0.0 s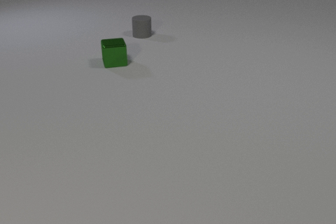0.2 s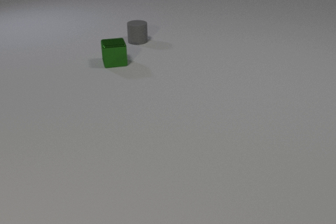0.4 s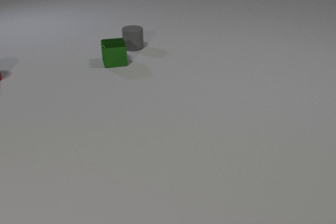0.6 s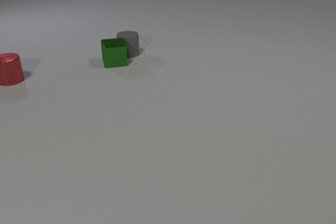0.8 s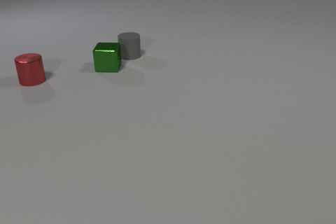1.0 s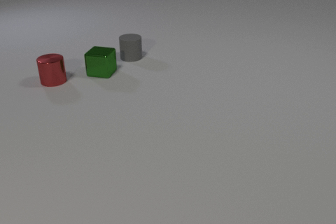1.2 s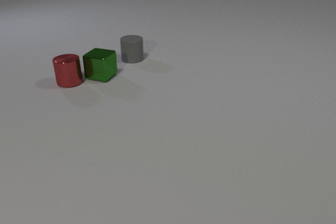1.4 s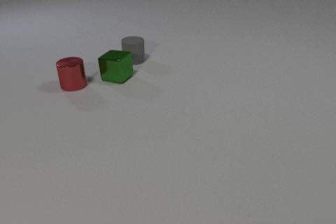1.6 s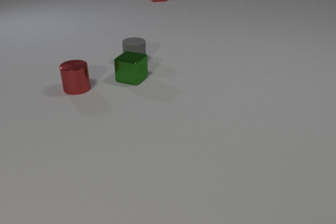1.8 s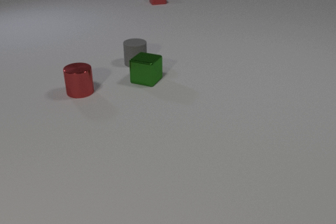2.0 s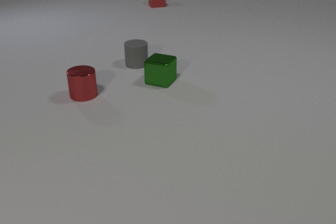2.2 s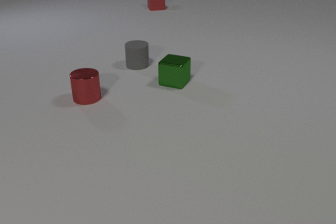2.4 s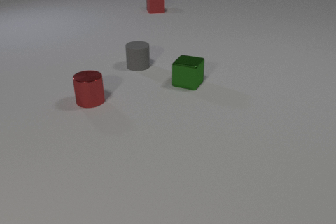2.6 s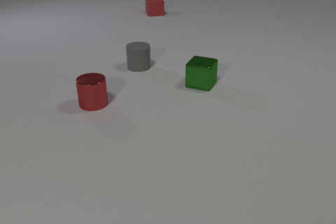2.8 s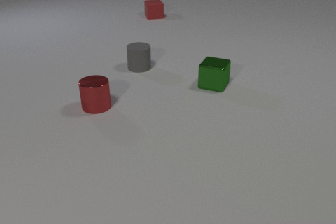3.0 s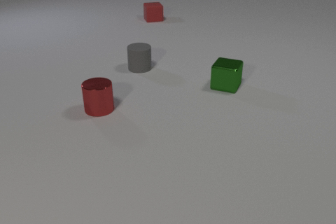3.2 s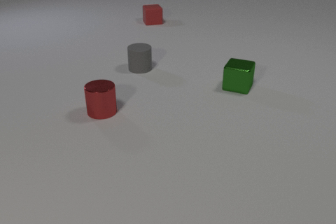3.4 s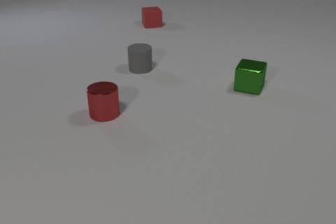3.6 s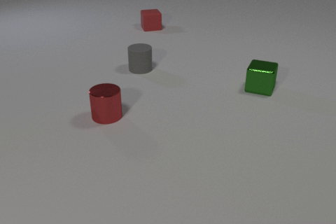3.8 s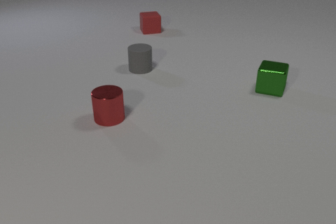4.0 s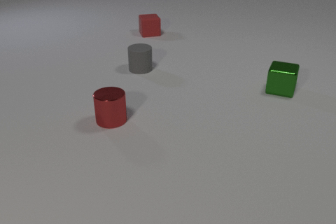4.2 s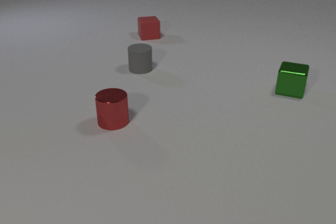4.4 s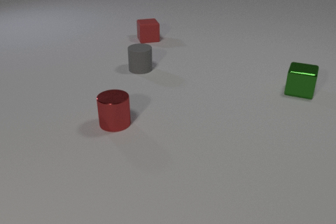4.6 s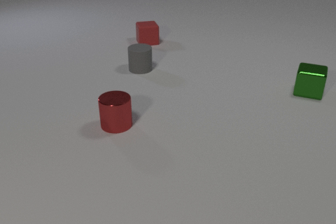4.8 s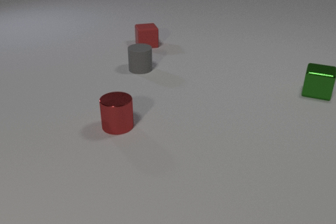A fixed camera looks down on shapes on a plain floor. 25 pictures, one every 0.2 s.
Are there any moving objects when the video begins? yes.
How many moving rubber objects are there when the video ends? 1.
What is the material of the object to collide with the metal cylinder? metal.
0.0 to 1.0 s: The gray rubber cylinder slides toward the camera. The green metal cube slides toward the camera and to the left, spins so that its near face slides to the left, clockwise seen from above. The red metal cylinder comes in at the left edge, slides to the right and toward the camera. The gray rubber cylinder and the green metal cube collide.
1.0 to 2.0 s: The gray rubber cylinder slides toward the camera. The green metal cube slides to the right and toward the camera. The red rubber cube comes in at the top edge, slides toward the camera. The red metal cylinder slides toward the camera and to the right. The green metal cube and the red metal cylinder collide.
2.0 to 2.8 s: The gray rubber cylinder slides toward the camera. The green metal cube slides to the right. The red rubber cube slides toward the camera. The red metal cylinder slides toward the camera and to the right.
2.8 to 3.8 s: The green metal cube slides to the right. The red rubber cube slides toward the camera. The red metal cylinder slides toward the camera and to the right.
3.8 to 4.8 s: The green metal cube slides to the right. The red rubber cube slides toward the camera. The red metal cylinder slides toward the camera and to the right.
